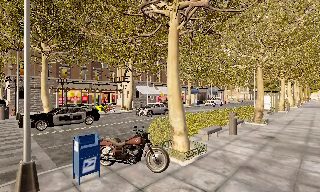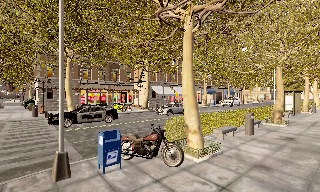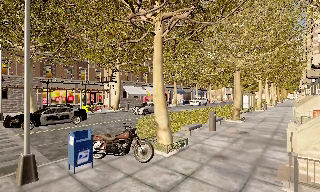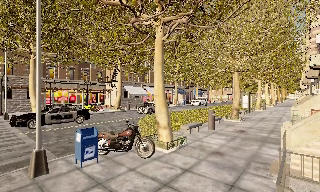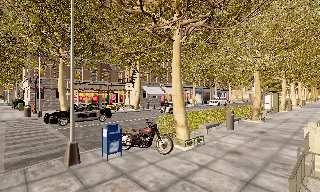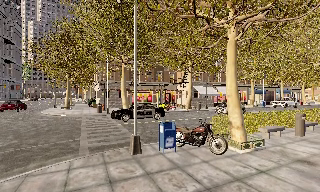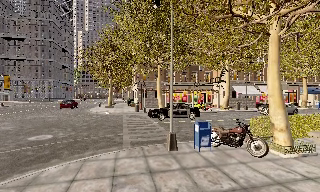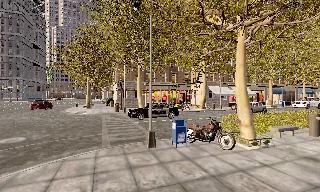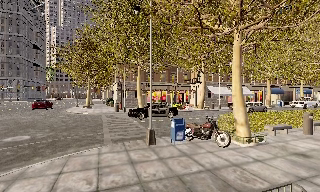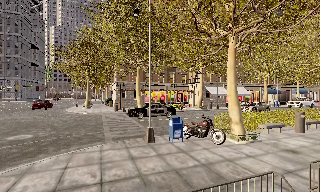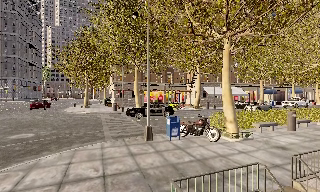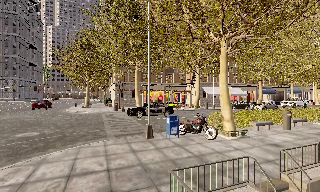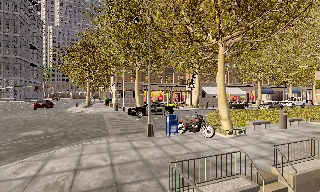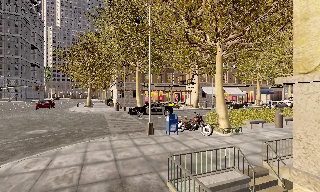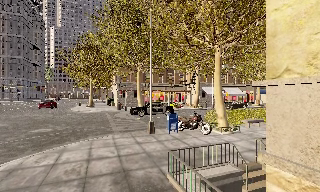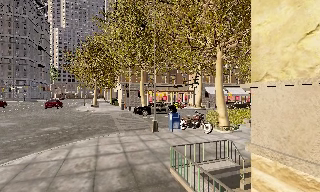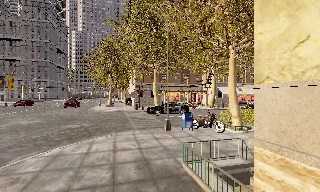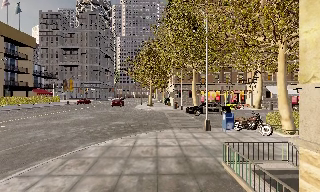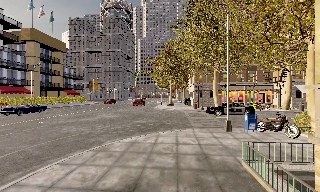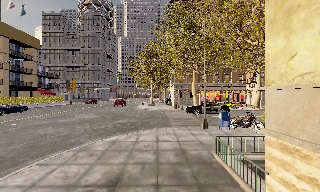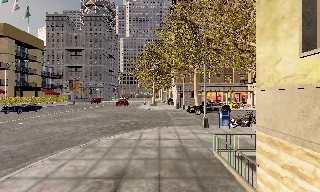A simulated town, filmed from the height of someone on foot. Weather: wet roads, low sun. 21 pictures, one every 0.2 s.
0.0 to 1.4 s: The camera pans to its left, which is counterclockwise from overhead, by about 25 degrees. It travels backward, about 2.5 m, so what stands in front gets smaller.
1.4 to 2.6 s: The camera travels backward, about 2 m, so what stands in front gets smaller.
2.6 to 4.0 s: The camera swings to its left by about 20 degrees, and the scene slides to the right. It travels backward, about 2.5 m, so what stands in front gets smaller.
The film runs backward here.
